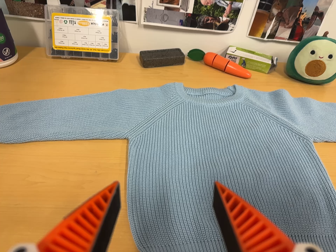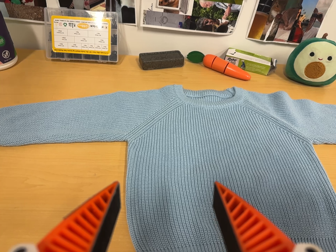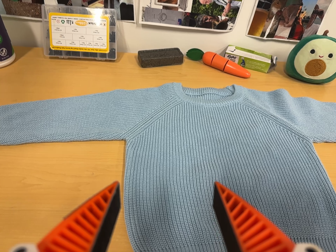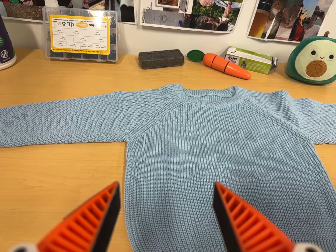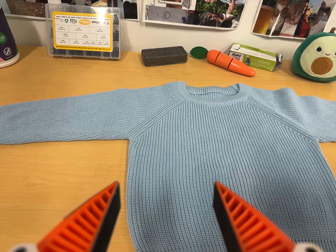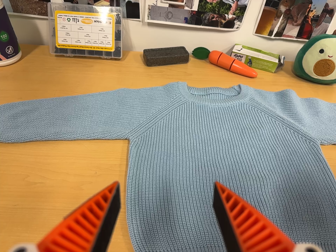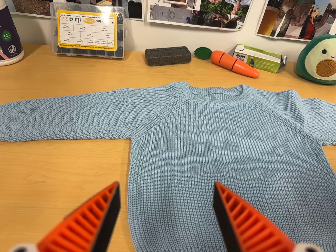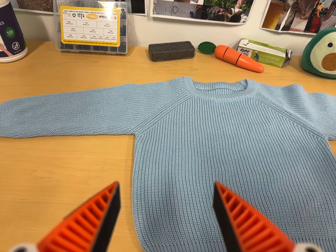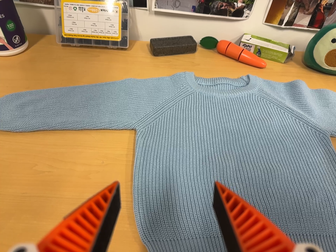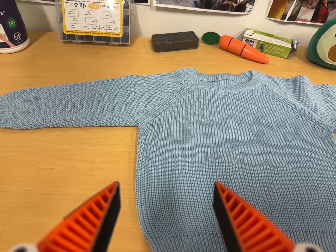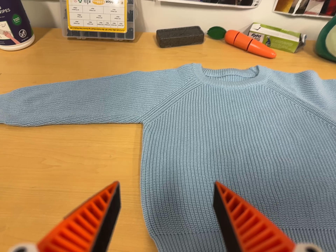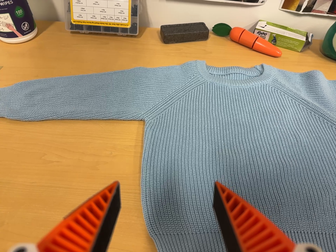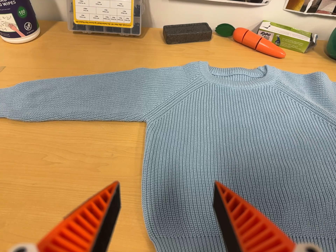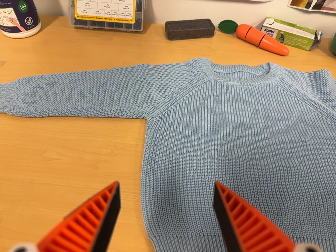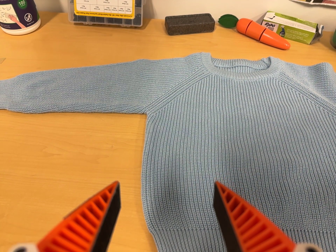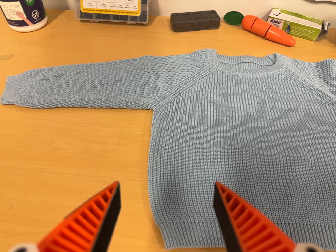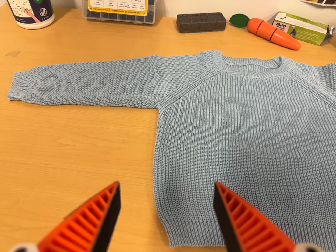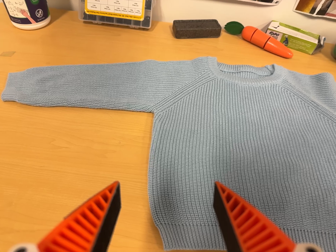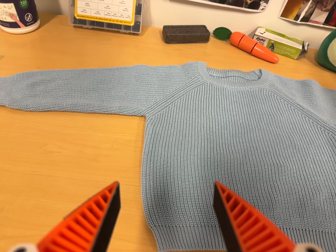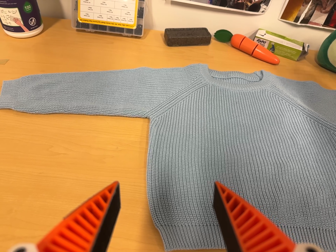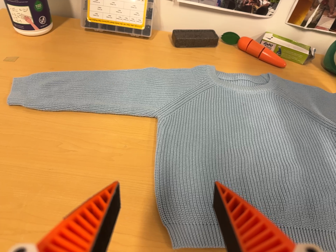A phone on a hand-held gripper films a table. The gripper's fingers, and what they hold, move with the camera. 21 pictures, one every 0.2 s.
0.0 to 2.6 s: The camera shifts only a little, or ends up much as it began.
2.6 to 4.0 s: The camera travels to its left, about 5 cm.
The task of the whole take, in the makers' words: right arm across.
The film runs forward here.
